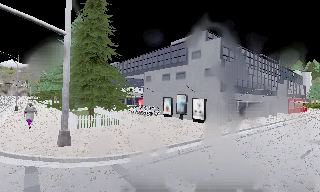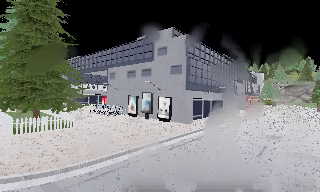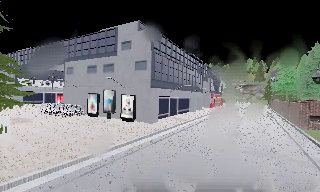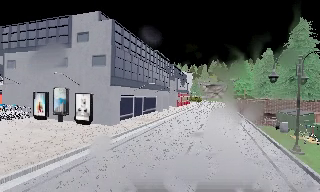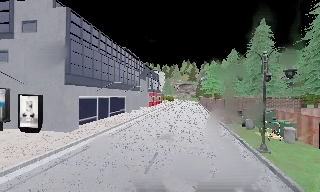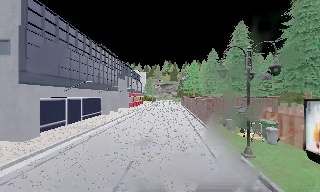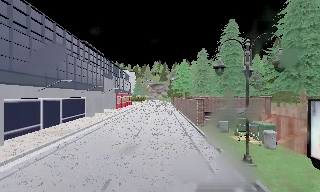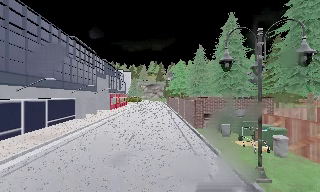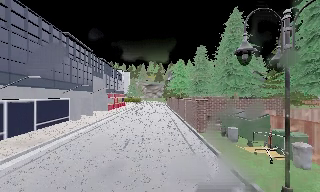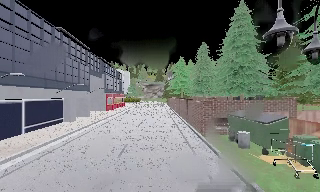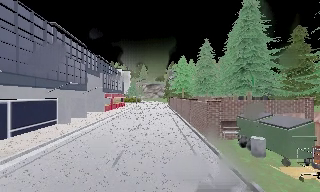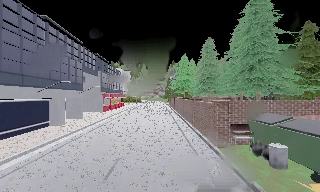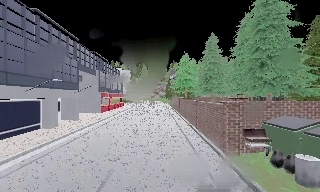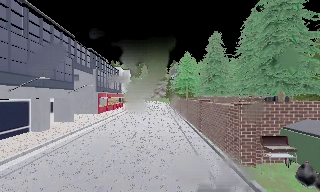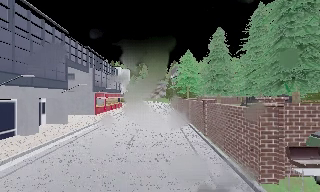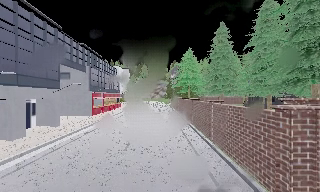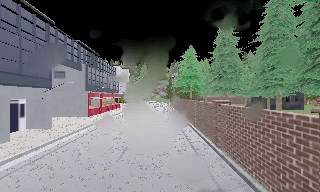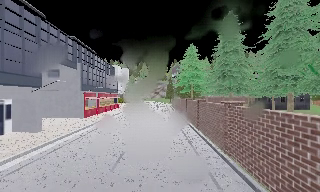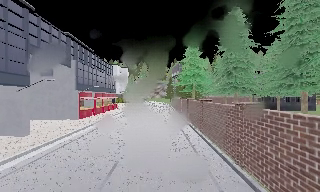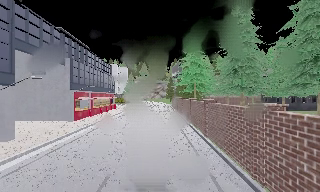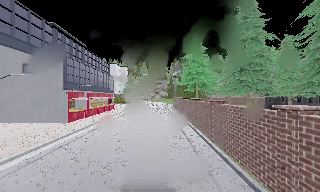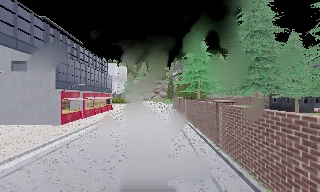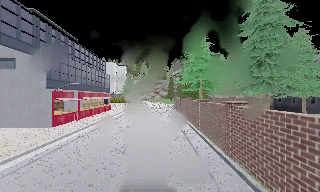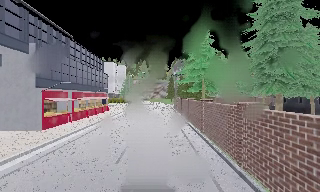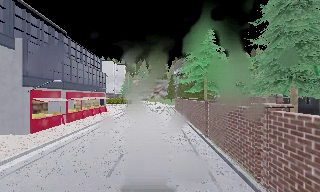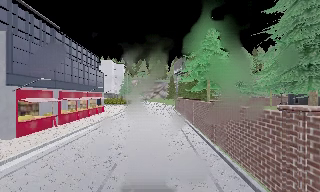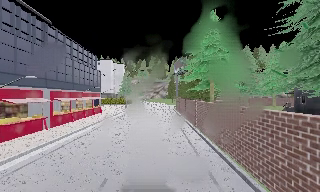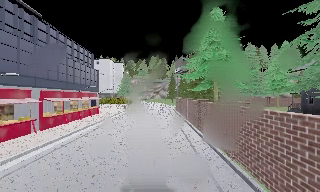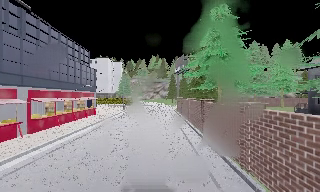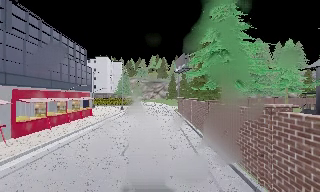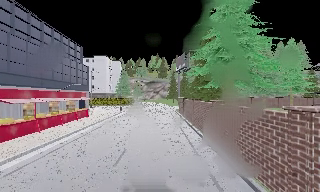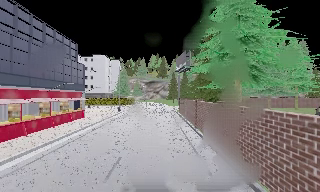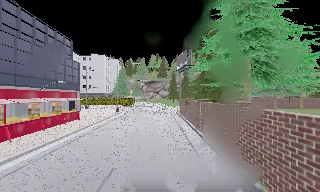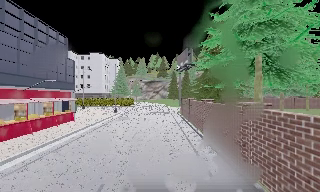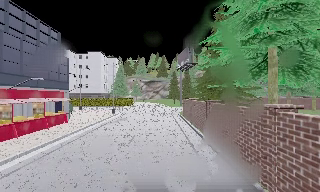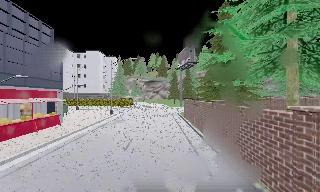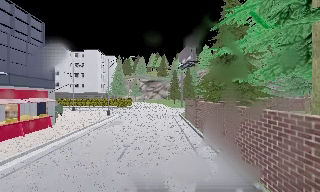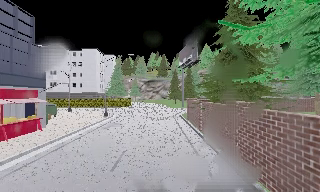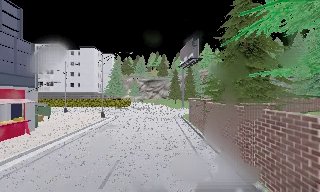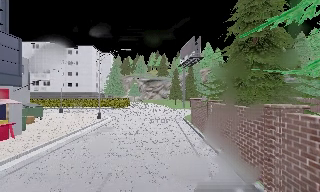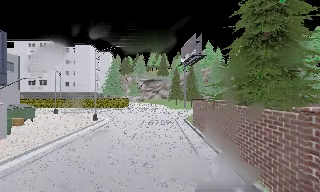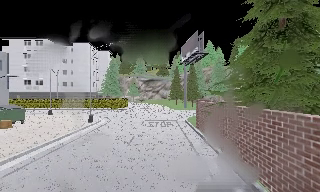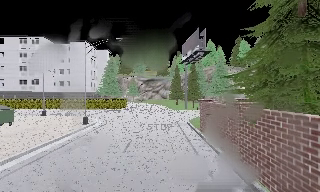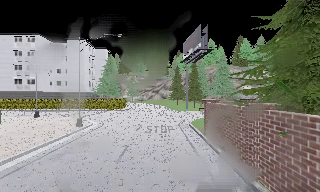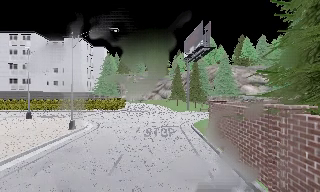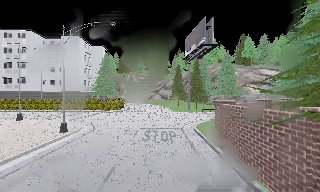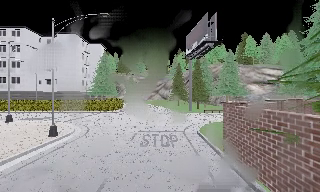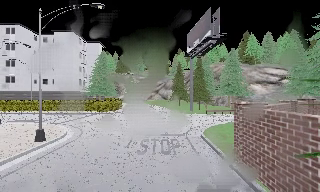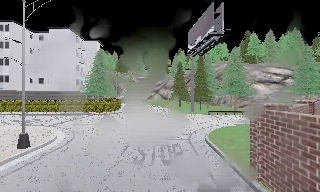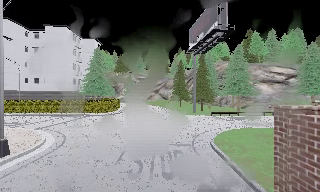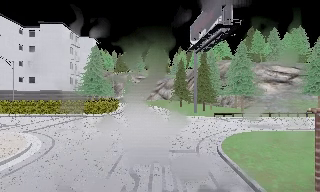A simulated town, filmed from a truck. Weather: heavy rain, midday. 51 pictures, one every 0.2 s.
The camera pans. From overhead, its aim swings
clockwise.
The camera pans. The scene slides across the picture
to the left.
0.0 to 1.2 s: The scene slides to the left, as the camera pans about 50 degrees to its right. It travels forward, about 7 m.
1.2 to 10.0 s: The camera travels forward, about 50 m, so what stands in front looms larger.
The film runs forward here.
